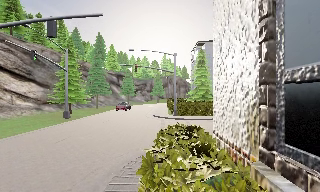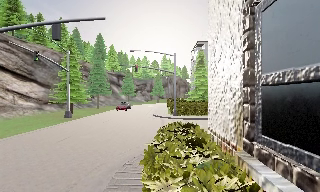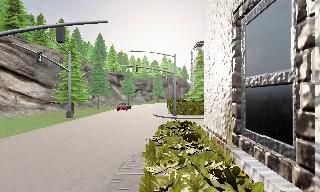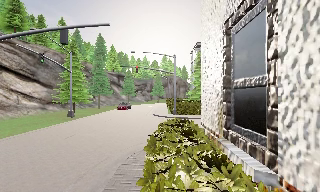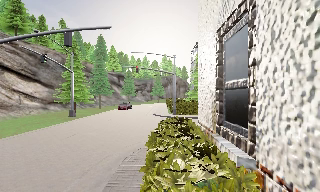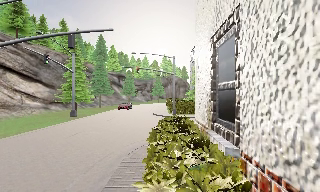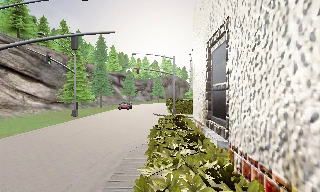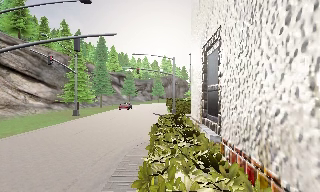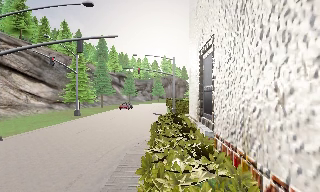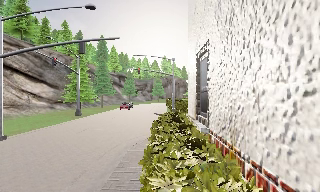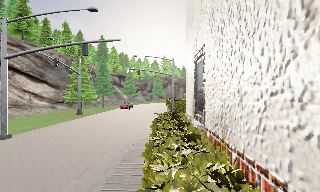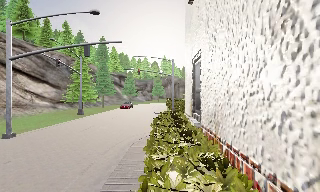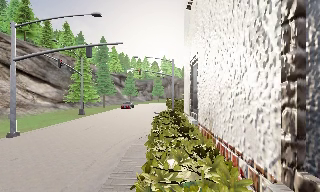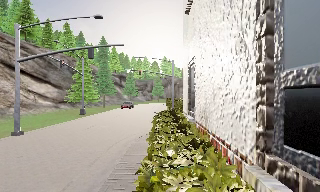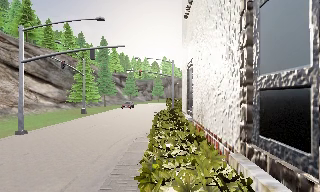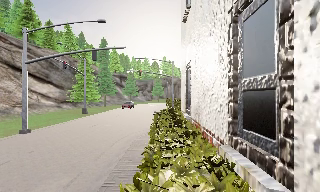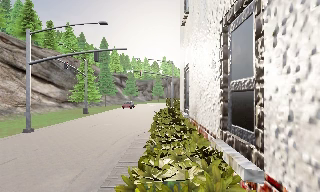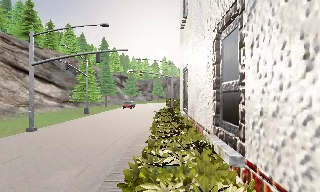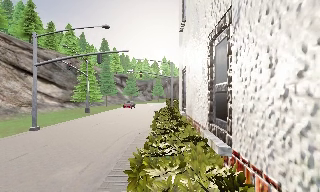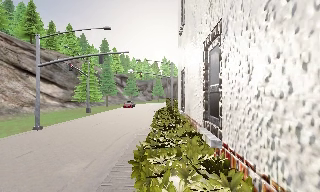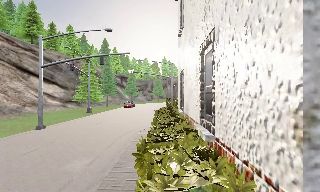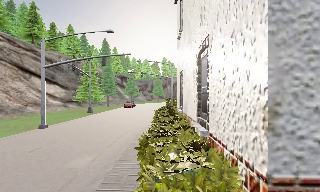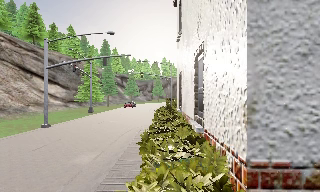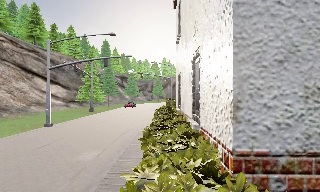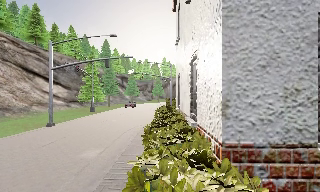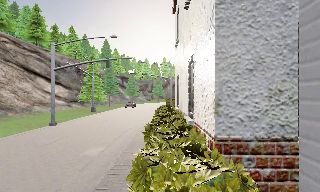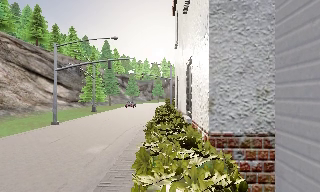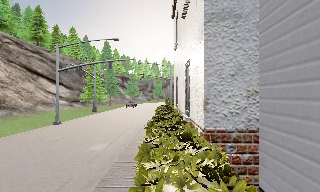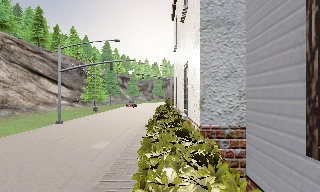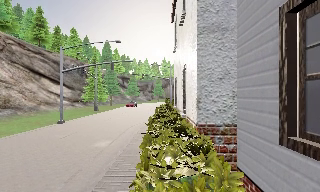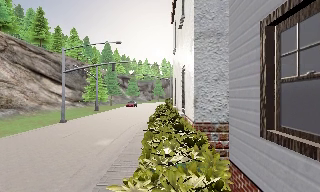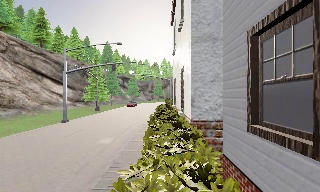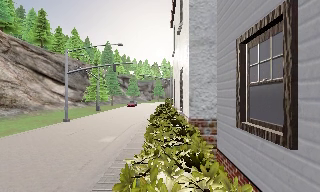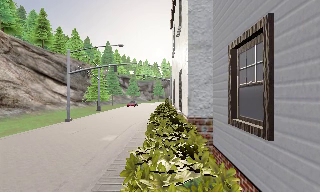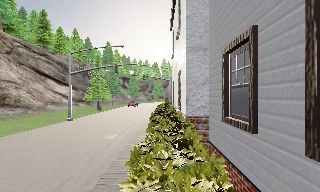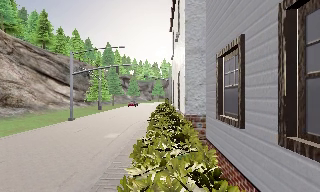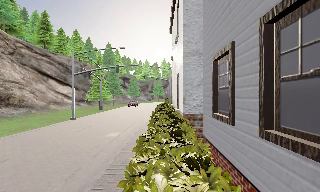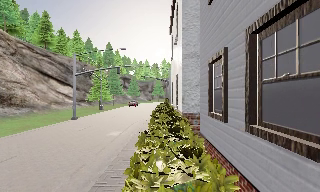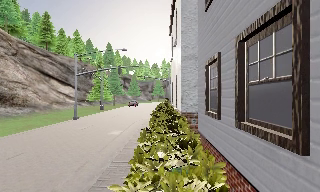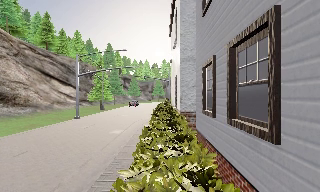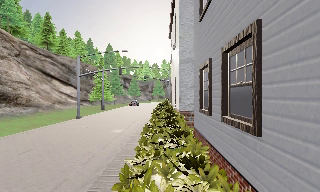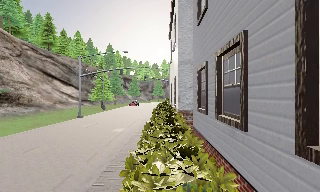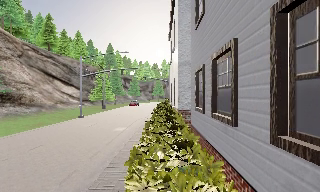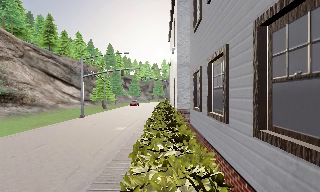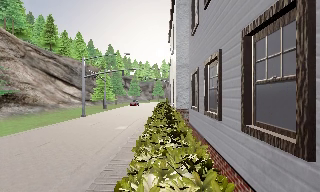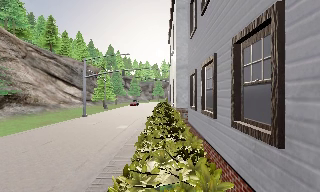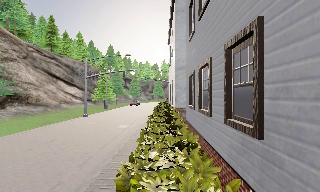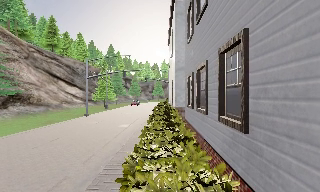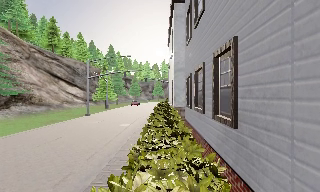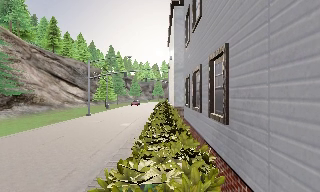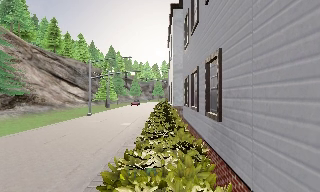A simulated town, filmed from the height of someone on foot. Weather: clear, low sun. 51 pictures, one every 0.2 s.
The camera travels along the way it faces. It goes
backward.
0.0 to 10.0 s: The camera travels backward, about 15 m, so what stands in front gets smaller.
The film runs backward here.
